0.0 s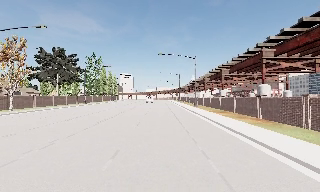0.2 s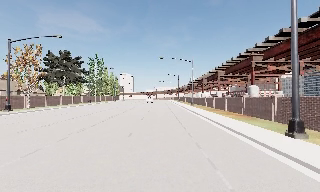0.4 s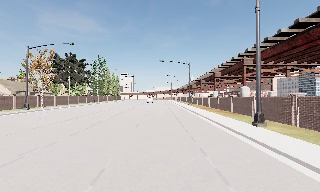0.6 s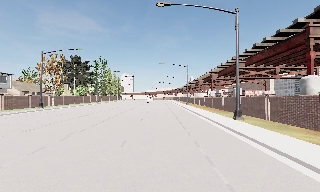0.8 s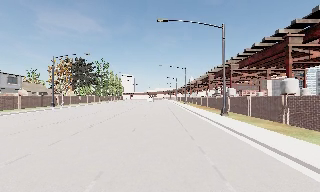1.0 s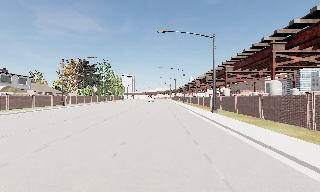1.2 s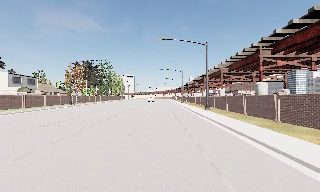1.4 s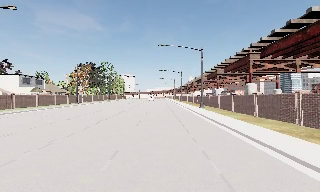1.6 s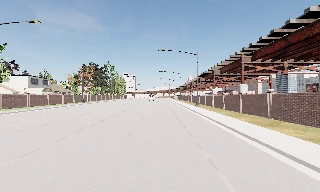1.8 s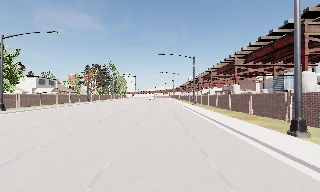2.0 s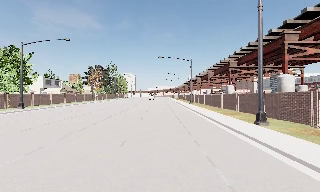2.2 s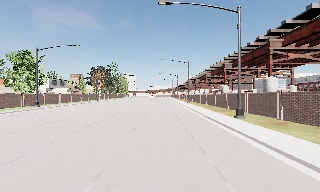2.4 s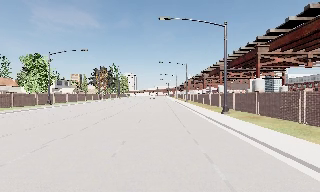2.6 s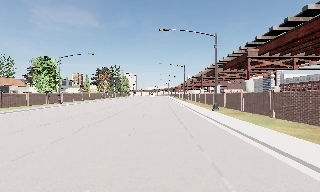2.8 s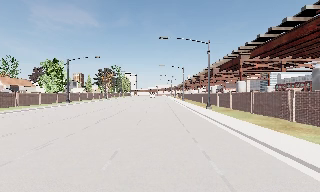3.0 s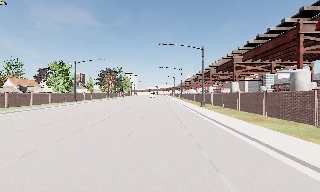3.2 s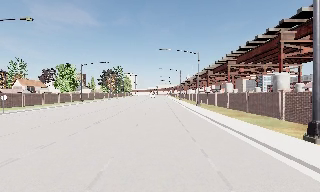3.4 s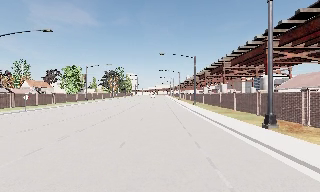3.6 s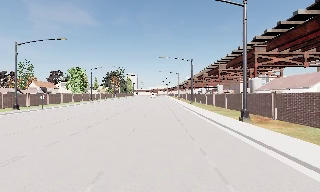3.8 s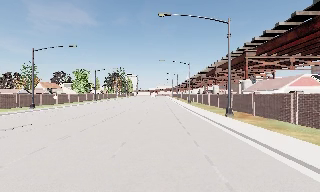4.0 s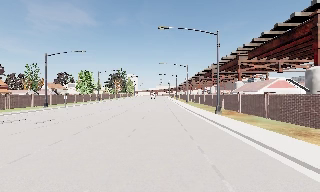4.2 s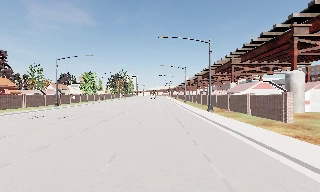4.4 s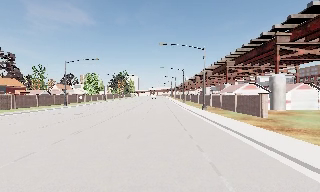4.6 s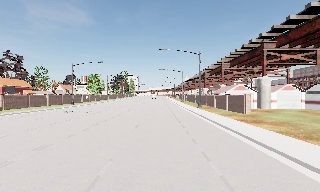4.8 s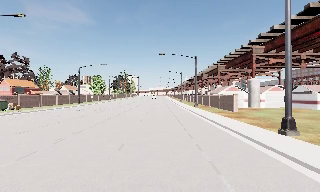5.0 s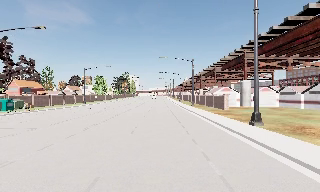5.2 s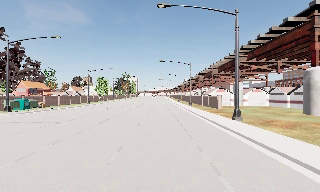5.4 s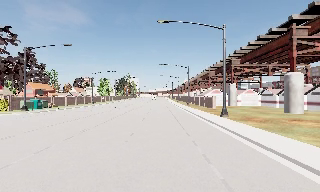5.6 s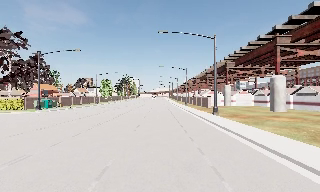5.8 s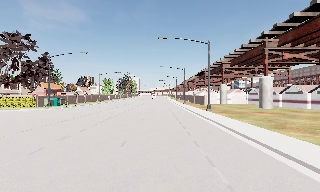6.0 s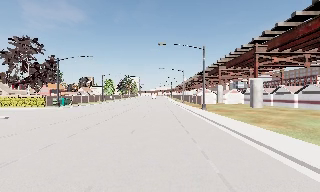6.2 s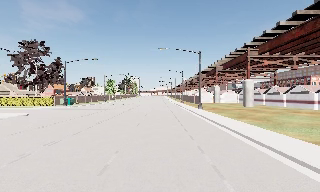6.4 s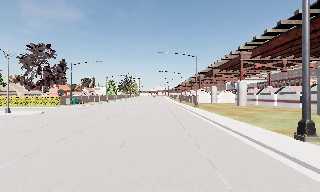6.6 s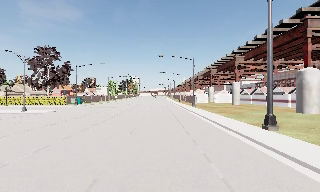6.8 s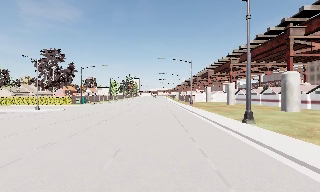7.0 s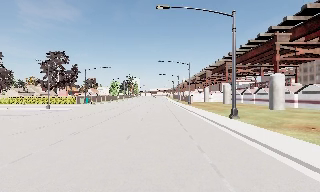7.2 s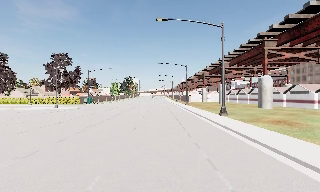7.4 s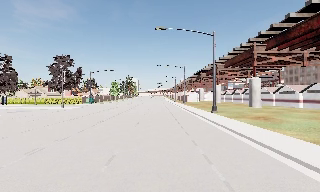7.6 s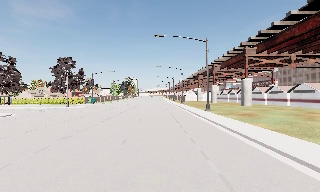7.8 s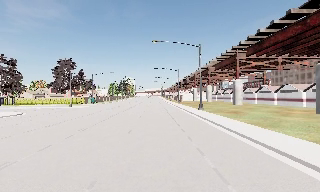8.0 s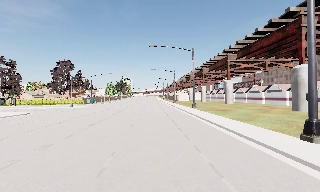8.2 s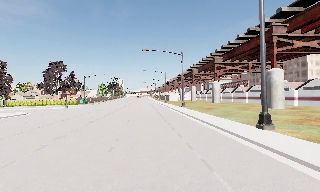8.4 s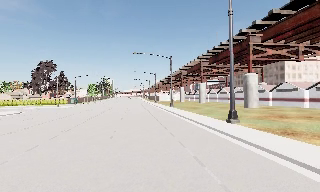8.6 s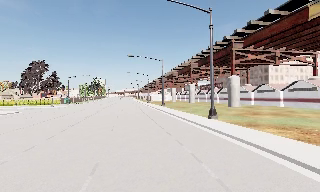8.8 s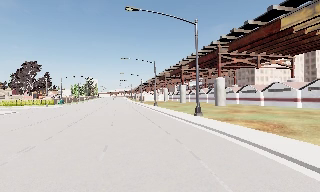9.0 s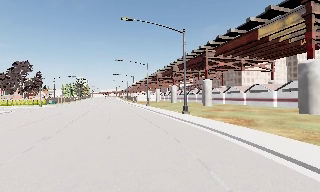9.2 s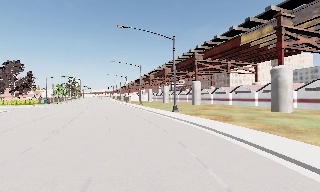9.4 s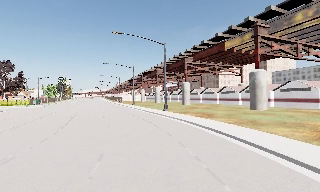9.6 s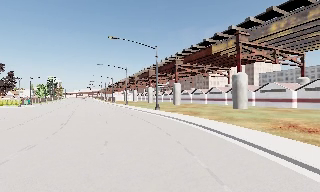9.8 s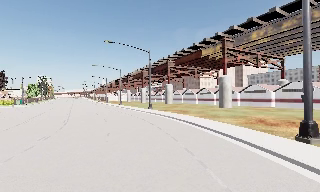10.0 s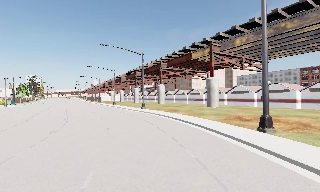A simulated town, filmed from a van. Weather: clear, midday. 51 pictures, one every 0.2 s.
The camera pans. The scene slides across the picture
to the left.
The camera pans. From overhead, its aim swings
clockwise.
0.0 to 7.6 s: The camera travels backward, about 110 m, so what stands in front gets smaller.
7.6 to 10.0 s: The camera pans to its right, which is clockwise from overhead, by about 30 degrees. It travels backward, about 25 m, so what stands in front gets smaller.
The film runs backward here.
